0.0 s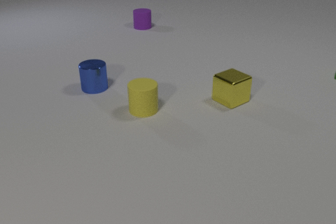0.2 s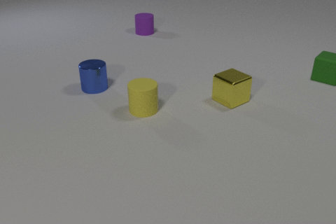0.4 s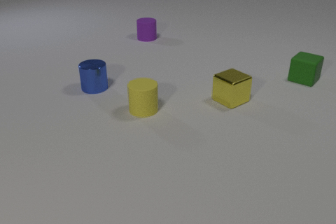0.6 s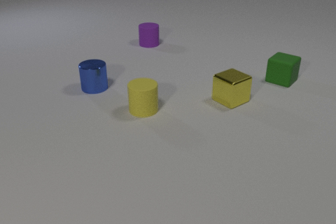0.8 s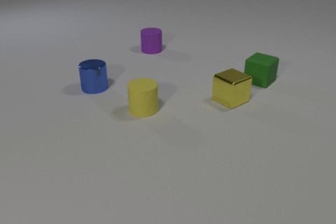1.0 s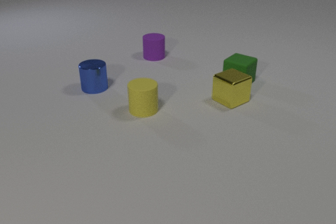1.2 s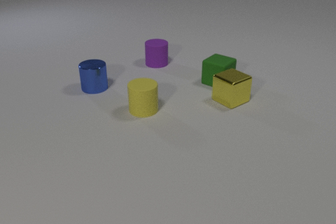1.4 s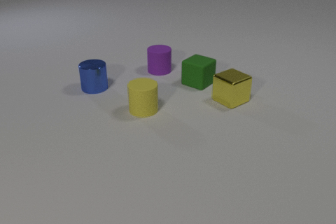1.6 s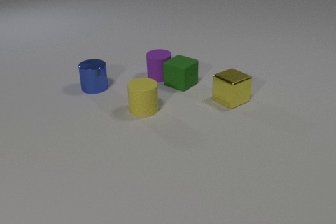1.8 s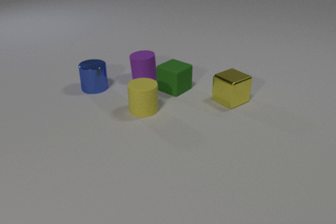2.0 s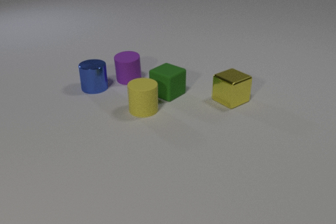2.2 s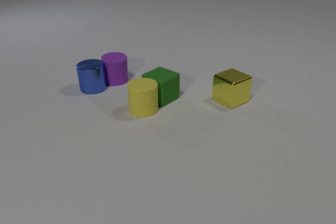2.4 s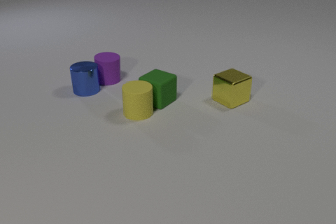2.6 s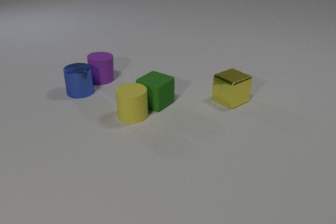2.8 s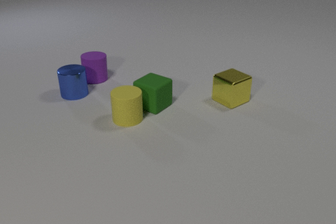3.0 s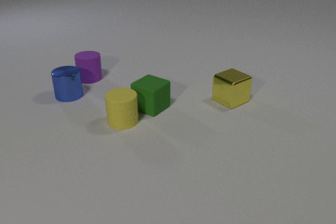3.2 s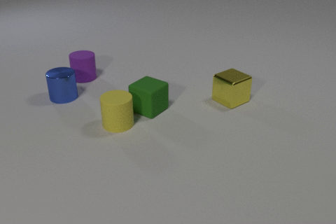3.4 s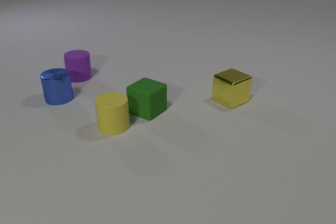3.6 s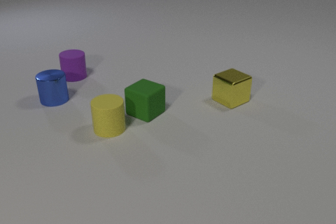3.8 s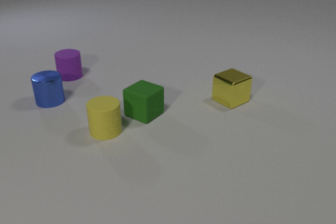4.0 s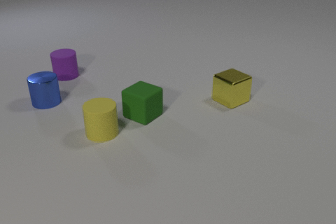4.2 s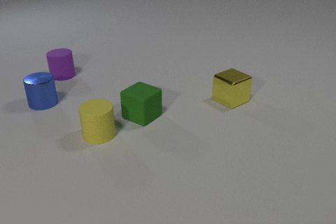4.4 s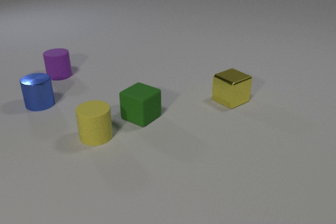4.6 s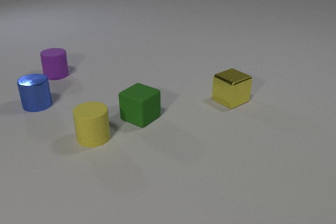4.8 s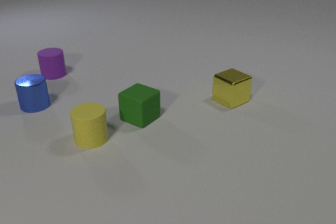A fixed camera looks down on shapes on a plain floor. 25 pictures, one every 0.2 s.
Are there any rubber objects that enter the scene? yes.
What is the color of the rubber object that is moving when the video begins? purple.
What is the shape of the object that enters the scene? cube.
0.0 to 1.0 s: The green rubber cube slides to the left and toward the camera. The purple rubber cylinder slides toward the camera.
1.0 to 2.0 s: The green rubber cube slides to the left and toward the camera. The purple rubber cylinder slides toward the camera and to the left. The green rubber cube and the purple rubber cylinder collide.
2.0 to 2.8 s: The green rubber cube slides toward the camera and to the left. The purple rubber cylinder slides to the left. The blue metal cylinder slides to the left and toward the camera. The yellow rubber cylinder slides toward the camera and to the left. The purple rubber cylinder and the blue metal cylinder collide. The green rubber cube and the yellow rubber cylinder collide.
2.8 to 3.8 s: The green rubber cube slides toward the camera and to the left. The purple rubber cylinder slides to the left and away from the camera. The blue metal cylinder slides to the left. The yellow rubber cylinder slides to the left and toward the camera.
3.8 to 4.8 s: The green rubber cube slides toward the camera. The purple rubber cylinder slides to the left and away from the camera. The blue metal cylinder slides to the left. The yellow rubber cylinder slides to the left and toward the camera.
